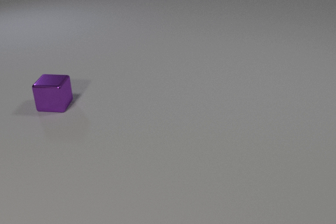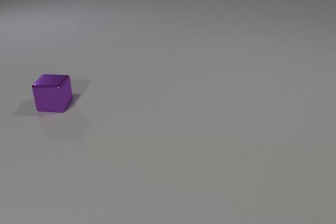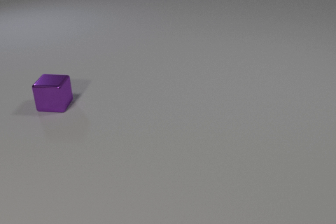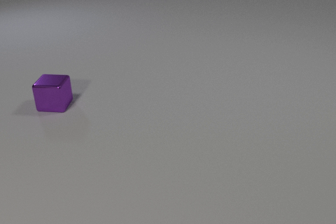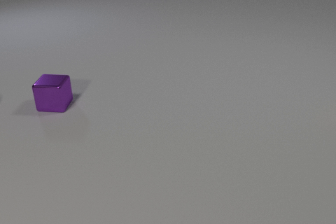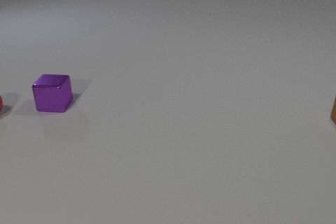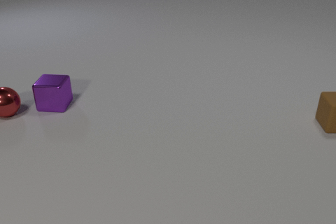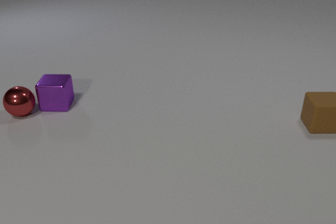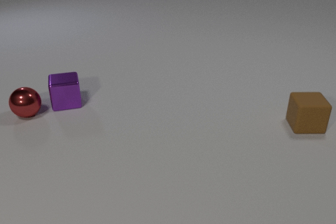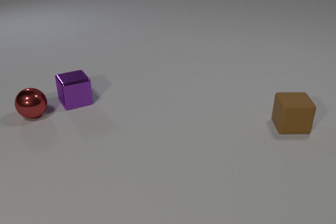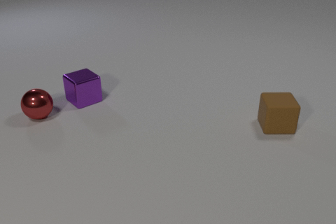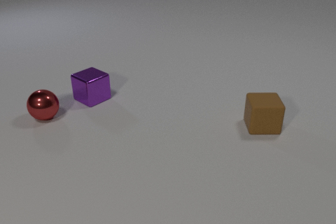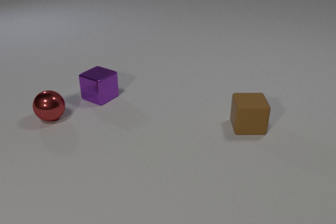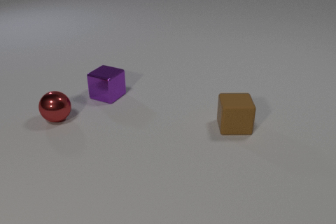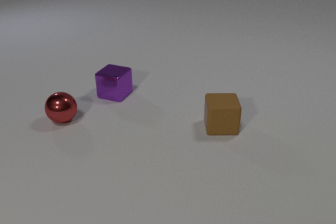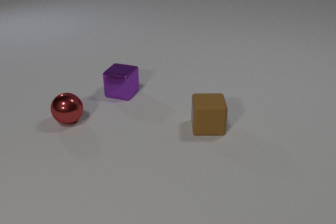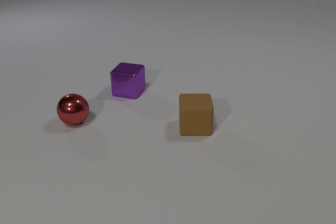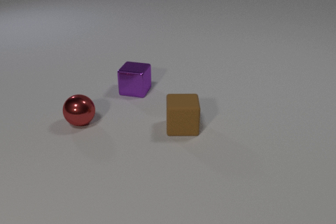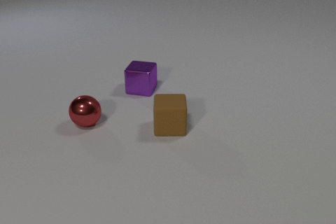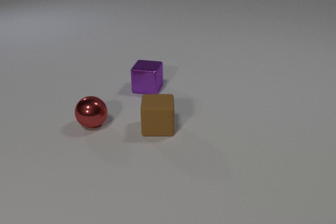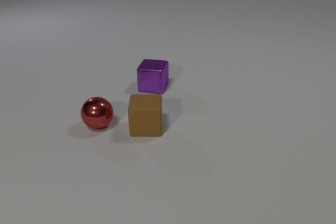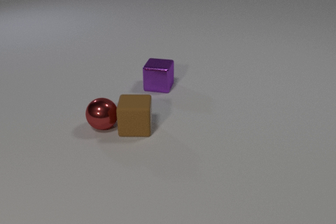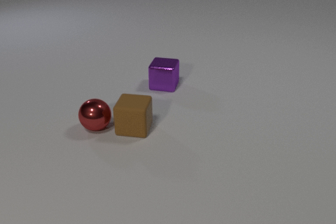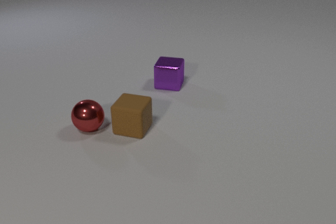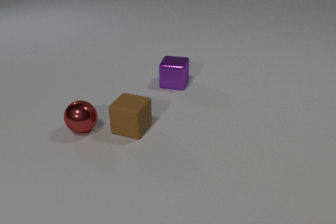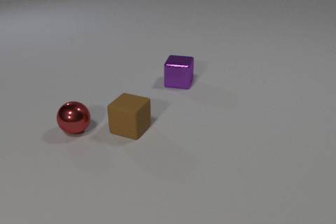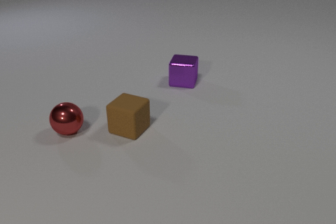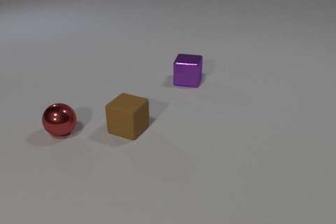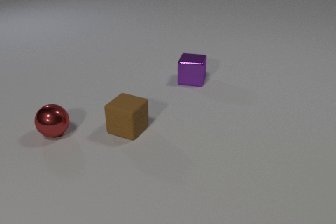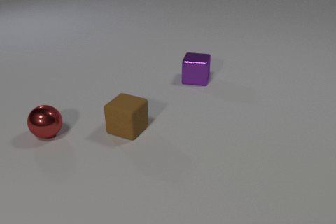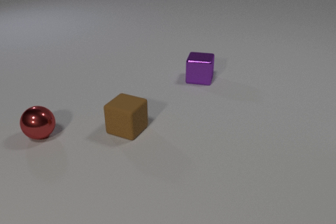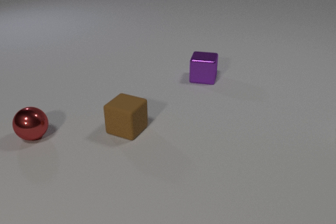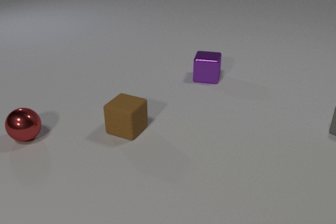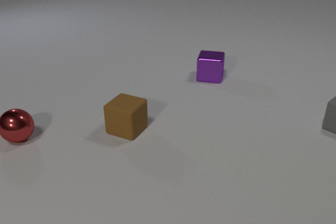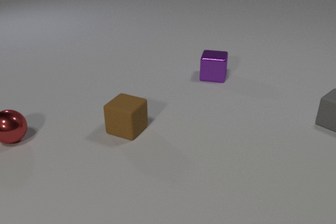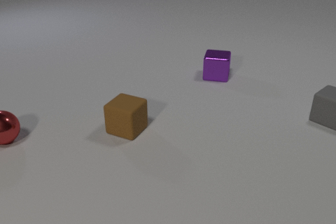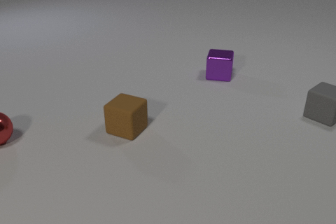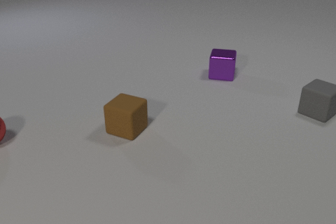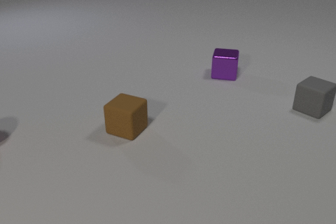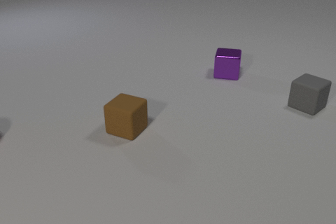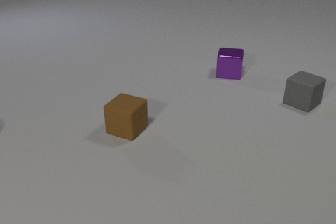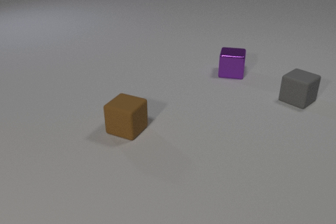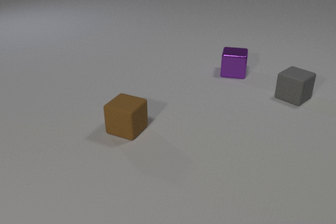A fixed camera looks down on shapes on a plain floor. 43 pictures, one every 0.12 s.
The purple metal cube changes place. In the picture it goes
to the right.
The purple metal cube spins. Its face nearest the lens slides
to the right.
0.00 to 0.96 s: The red metal sphere comes in at the left edge, rolls to the right. The purple metal cube slides to the right. The brown rubber cube comes in at the right edge, slides to the left and toward the camera. The red metal sphere and the purple metal cube collide.
0.96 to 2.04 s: The red metal sphere rolls to the right and toward the camera. The purple metal cube slides to the right, spins so that its near face slides to the right, counterclockwise seen from above. The brown rubber cube slides to the left.
2.04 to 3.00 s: The red metal sphere rolls toward the camera. The purple metal cube slides to the right. The brown rubber cube slides to the left, spins so that its near face slides to the left, clockwise seen from above. The red metal sphere and the brown rubber cube collide.
3.00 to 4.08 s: The red metal sphere rolls to the left. The purple metal cube slides to the right and away from the camera. The gray rubber cube comes in at the right edge, slides to the left and away from the camera.
4.08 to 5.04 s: The red metal sphere rolls to the left, leaves at the left edge. The purple metal cube slides to the right and away from the camera. The gray rubber cube slides to the left and away from the camera.
What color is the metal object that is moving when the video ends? purple.
How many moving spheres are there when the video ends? 0.
Are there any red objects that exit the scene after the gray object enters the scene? yes.
